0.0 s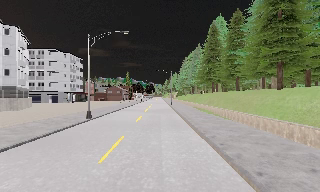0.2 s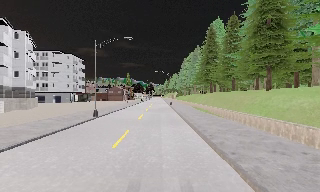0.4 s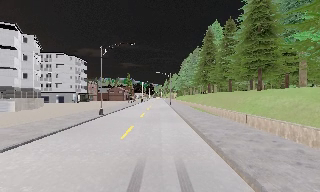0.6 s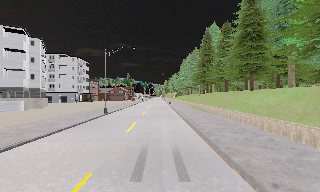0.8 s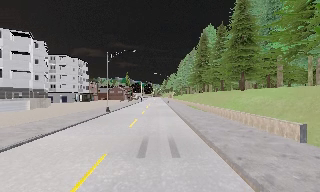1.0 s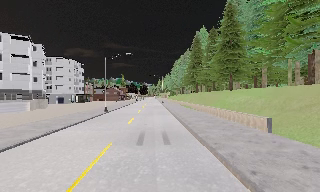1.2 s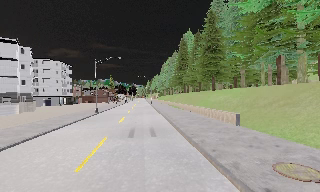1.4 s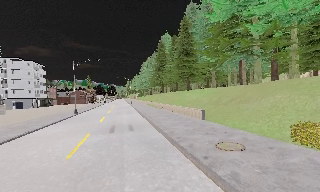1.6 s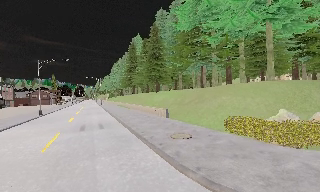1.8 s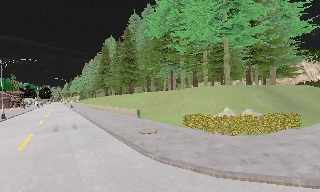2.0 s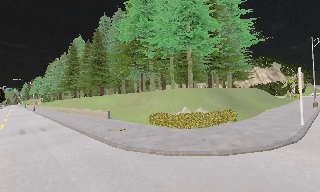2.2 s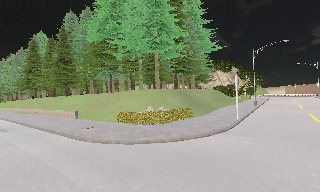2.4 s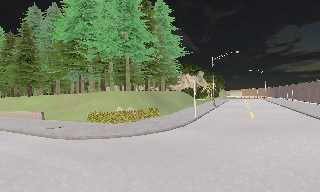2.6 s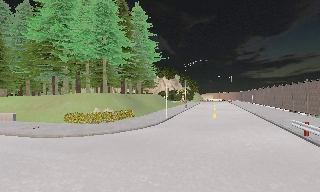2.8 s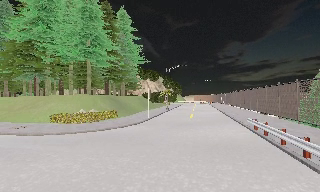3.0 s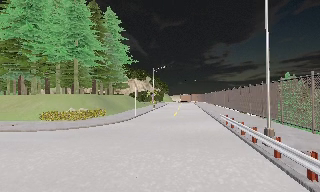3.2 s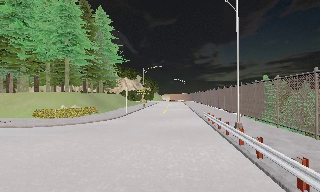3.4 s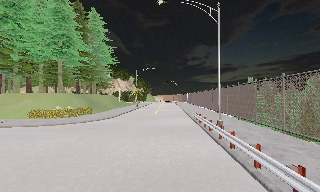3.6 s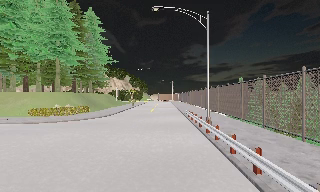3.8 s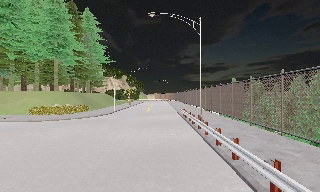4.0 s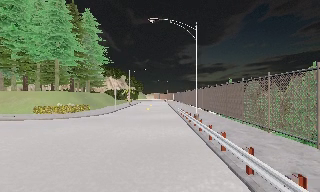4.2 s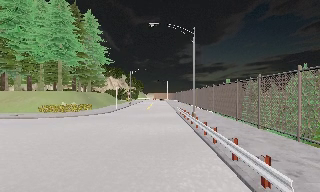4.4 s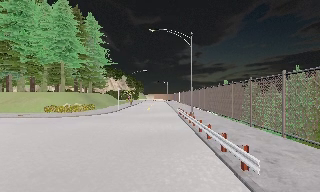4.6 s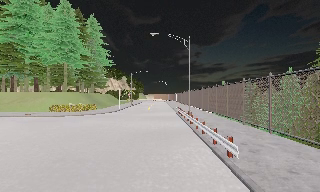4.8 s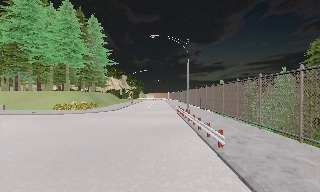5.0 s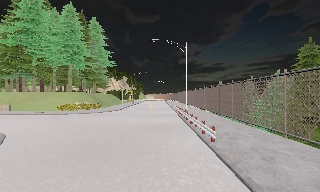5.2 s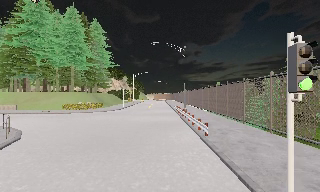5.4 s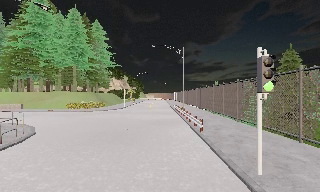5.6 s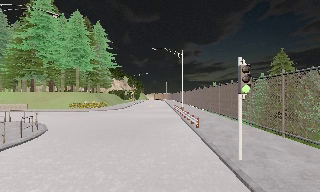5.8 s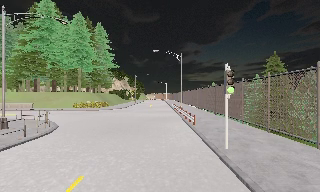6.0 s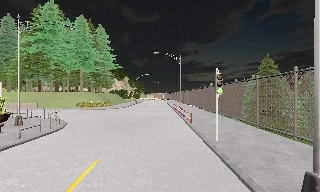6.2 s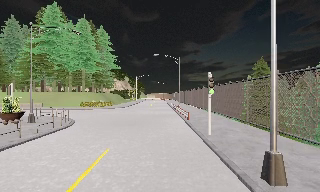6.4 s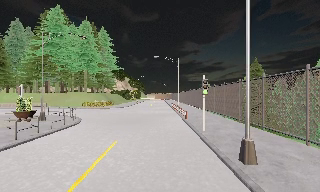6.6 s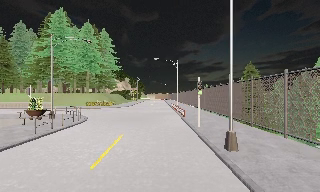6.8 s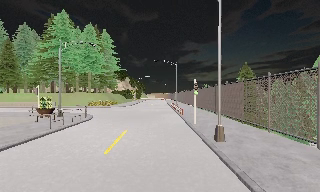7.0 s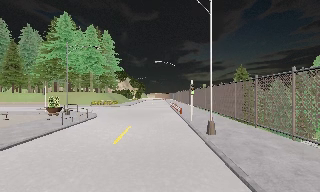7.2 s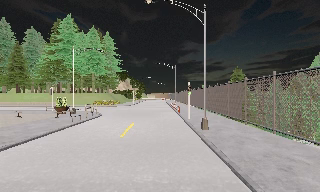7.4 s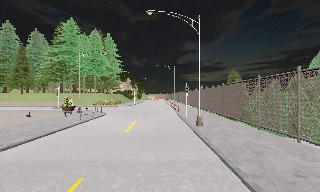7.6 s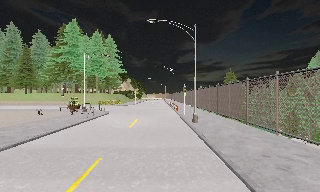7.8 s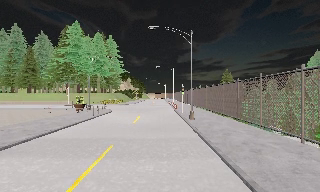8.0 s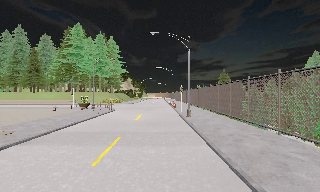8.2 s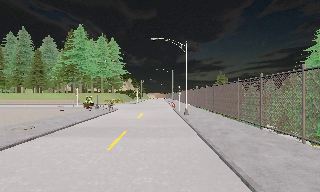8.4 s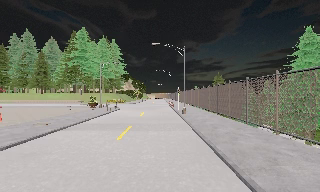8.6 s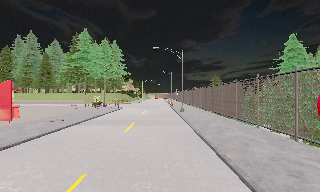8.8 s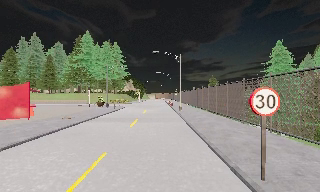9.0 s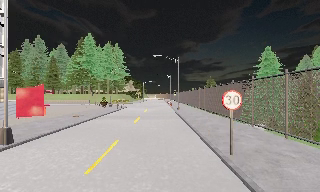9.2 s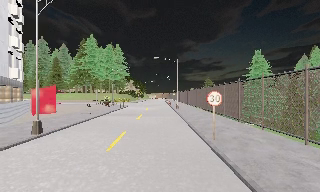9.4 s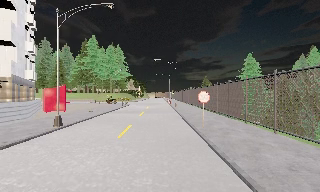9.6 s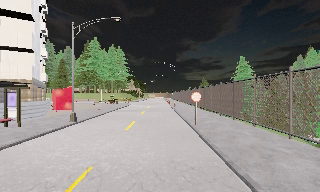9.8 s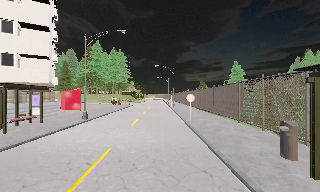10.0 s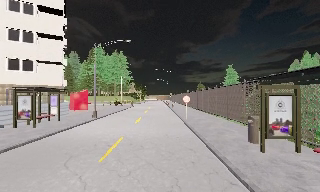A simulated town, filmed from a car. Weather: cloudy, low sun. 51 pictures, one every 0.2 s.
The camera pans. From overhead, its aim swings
clockwise.
The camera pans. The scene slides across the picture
to the left.
0.0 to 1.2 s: The camera travels backward, about 9 m, so what stands in front gets smaller.
1.2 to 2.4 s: The camera pans to its right, which is clockwise from overhead, by about 55 degrees. It travels backward, about 9 m.
2.4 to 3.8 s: The camera pans to its right, which is clockwise from overhead, by about 25 degrees. It travels backward, about 8 m, so what stands in front gets smaller. It loses speed.
3.8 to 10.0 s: The camera travels backward, about 40 m, so what stands in front gets smaller. It gains speed.
The film runs backward here.
